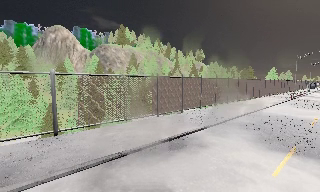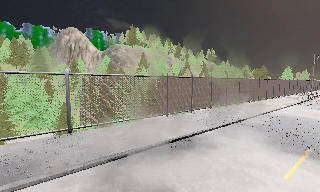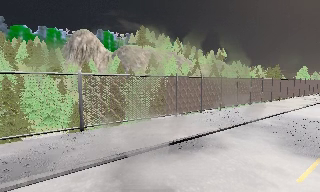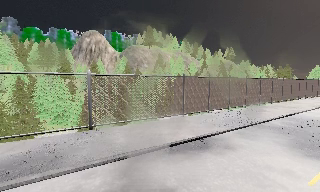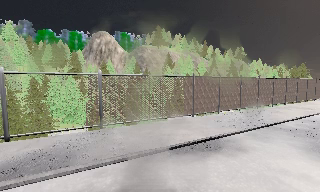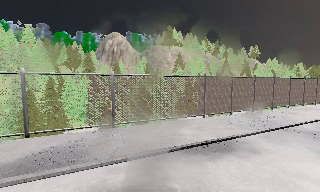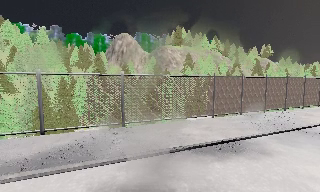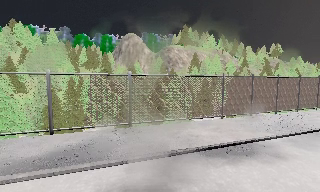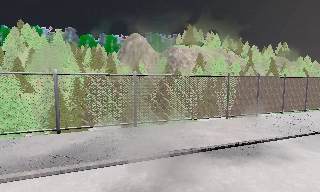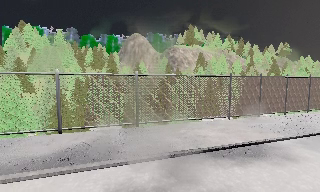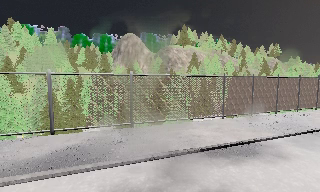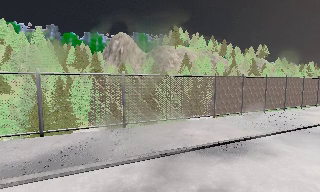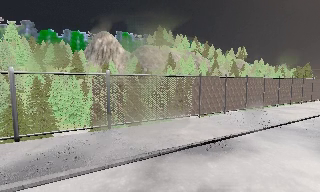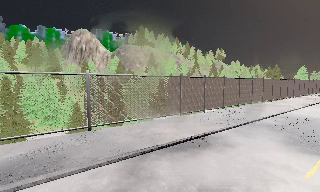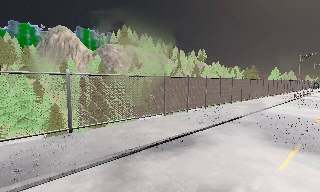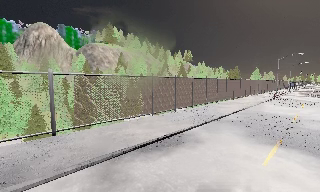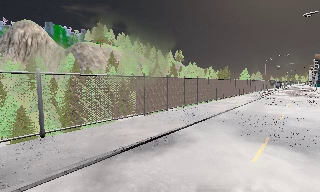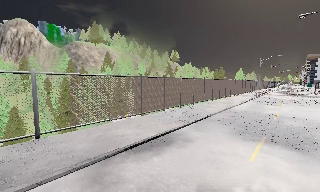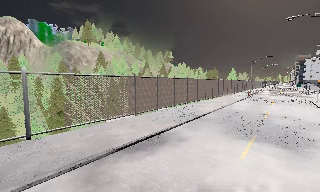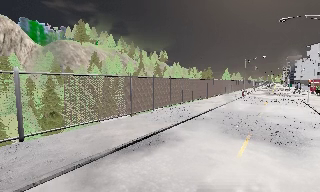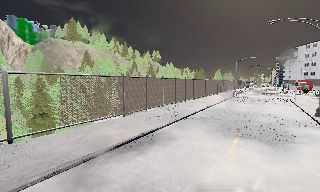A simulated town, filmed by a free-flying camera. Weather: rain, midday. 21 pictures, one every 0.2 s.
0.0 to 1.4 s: The scene slides to the right, as the camera pans about 20 degrees to its left.
1.4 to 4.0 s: The camera pans to its right, which is clockwise from overhead, by about 35 degrees. It travels to its left, about 0.5 m.
The film runs backward here.
